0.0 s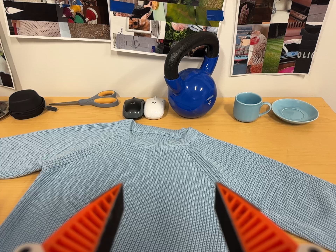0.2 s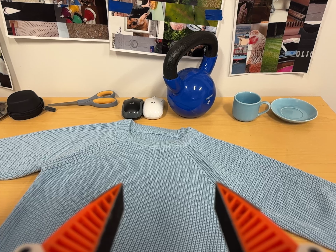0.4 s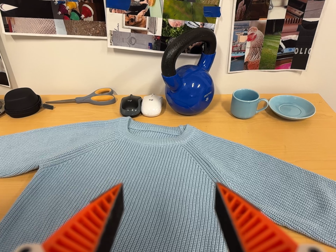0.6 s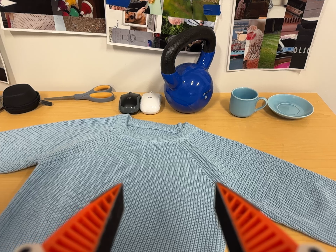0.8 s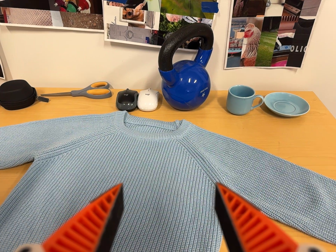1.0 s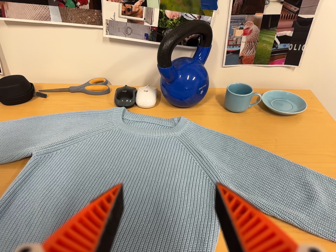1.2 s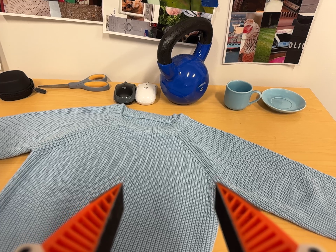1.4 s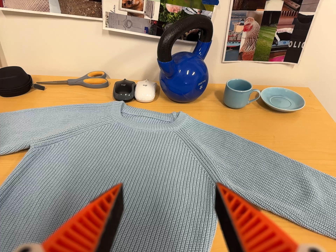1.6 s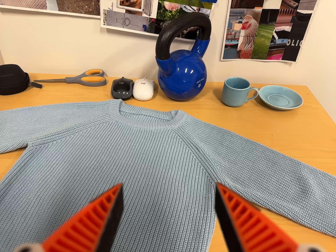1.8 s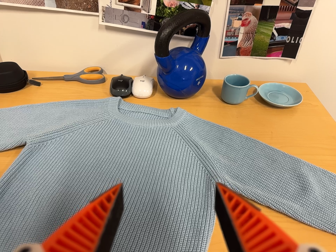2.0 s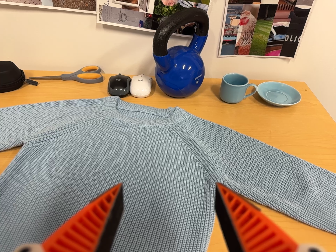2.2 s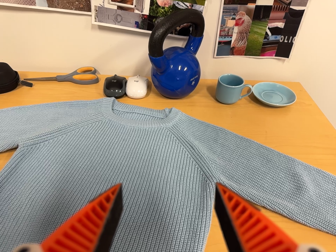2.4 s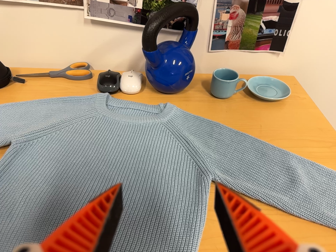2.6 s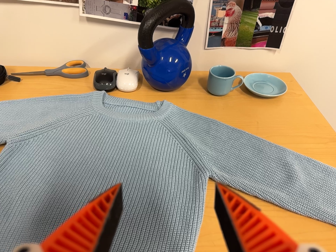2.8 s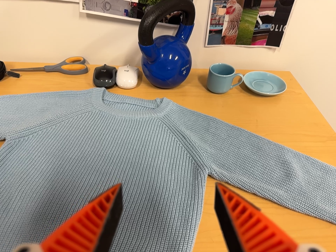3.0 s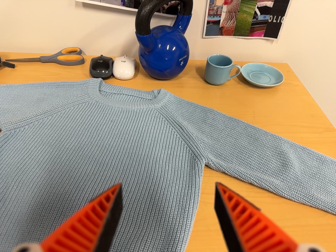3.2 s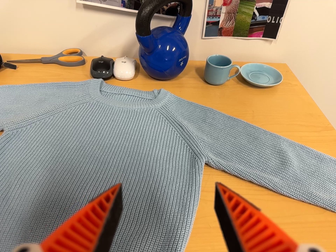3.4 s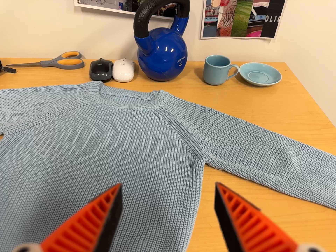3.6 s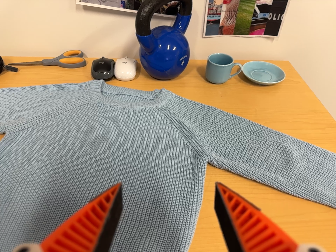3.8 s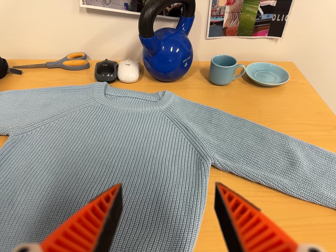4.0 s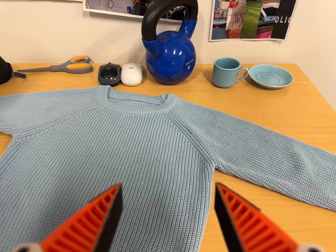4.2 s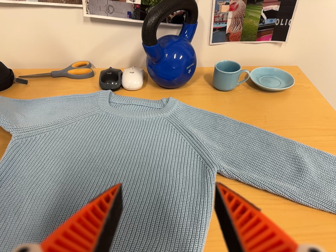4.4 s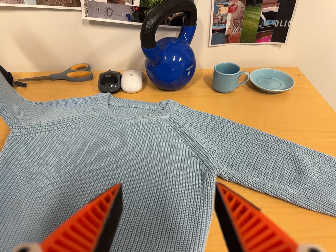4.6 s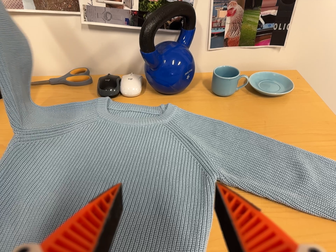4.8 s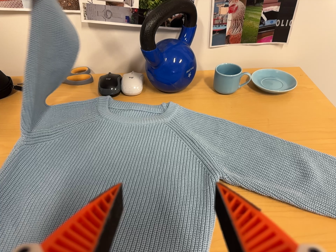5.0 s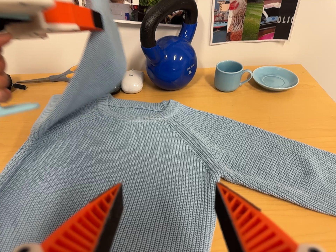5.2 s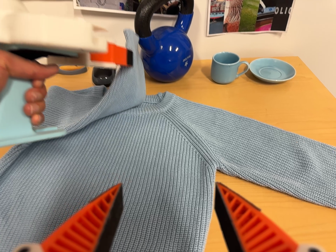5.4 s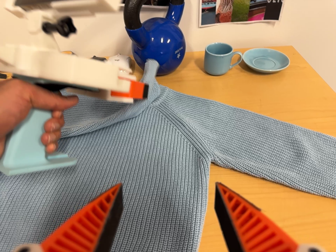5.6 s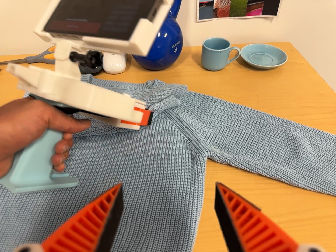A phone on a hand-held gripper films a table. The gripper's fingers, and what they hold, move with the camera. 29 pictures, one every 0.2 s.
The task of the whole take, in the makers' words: left arm across.
0.0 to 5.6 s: The camera travels forward, about 5 cm, so what stands in front looms larger. Its aim tips toward the bottom of its view by about 10 degrees, and the scene shifts upward.
The film runs forward here.
